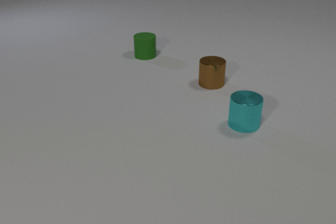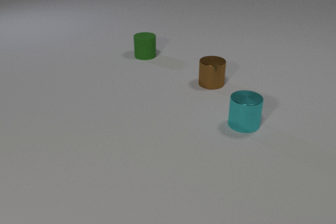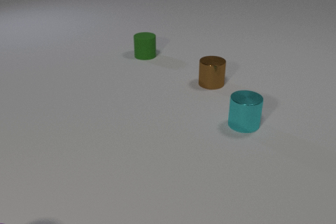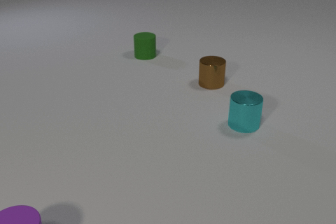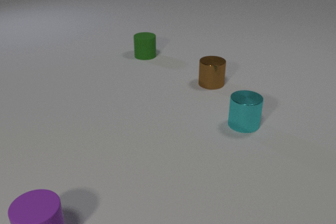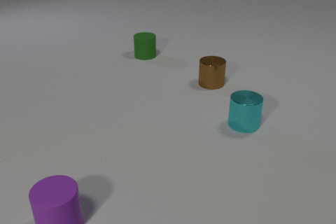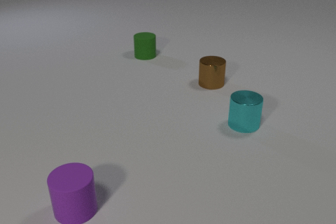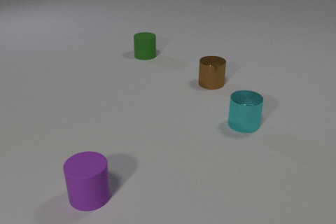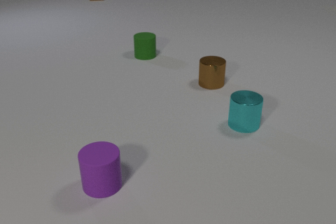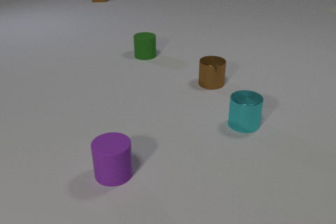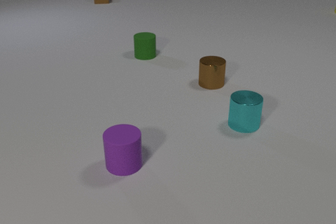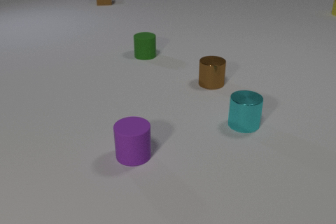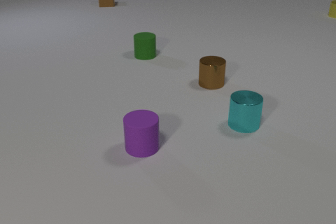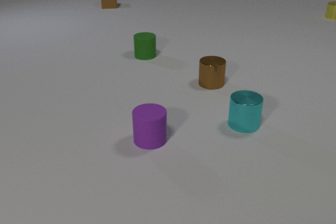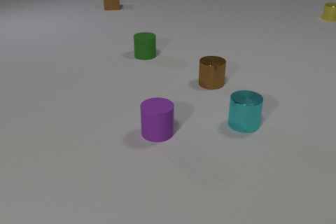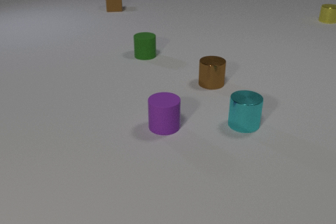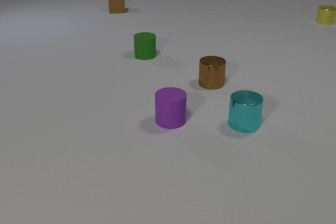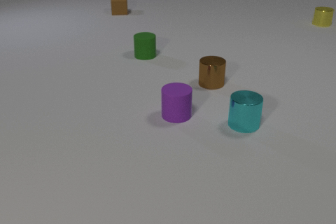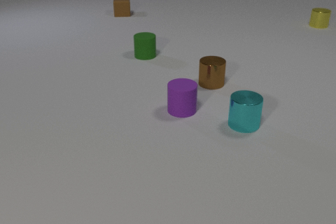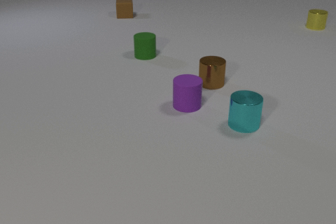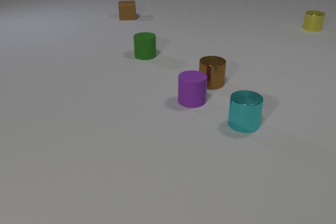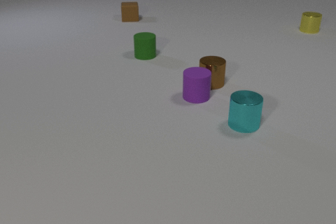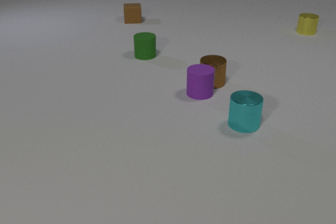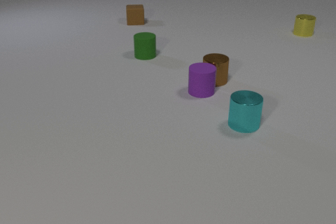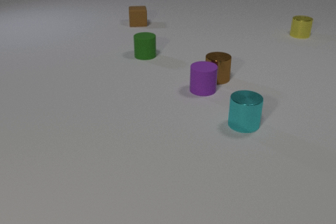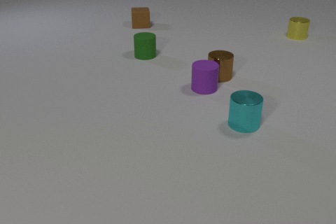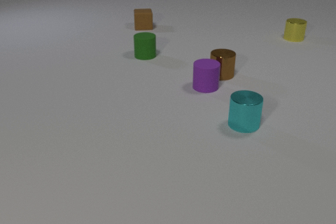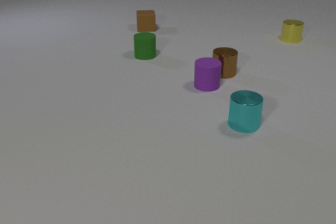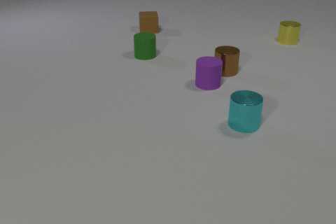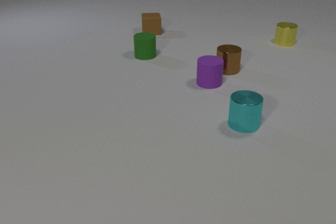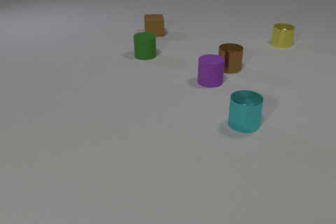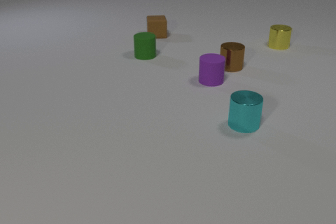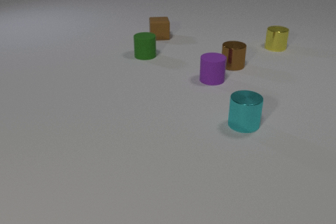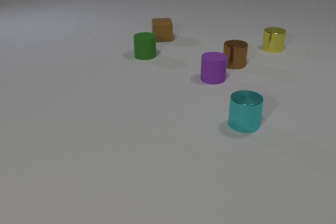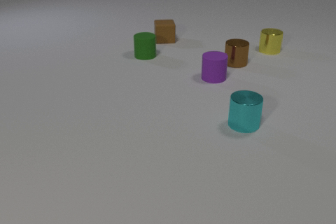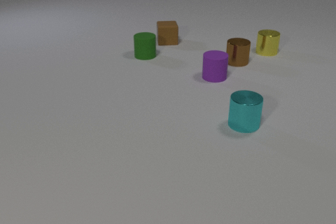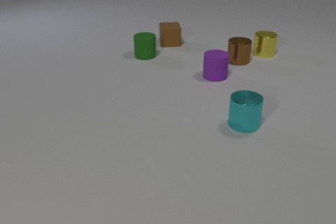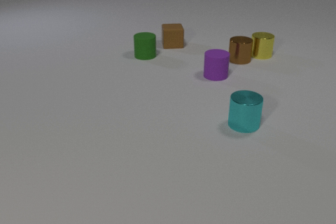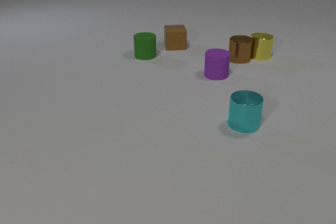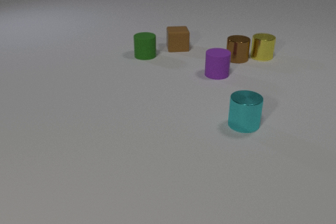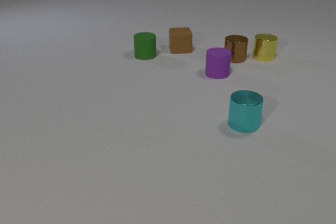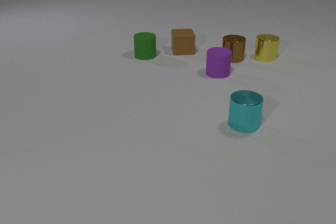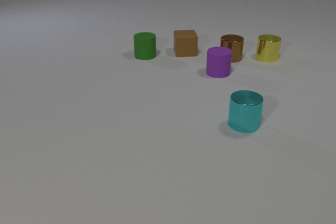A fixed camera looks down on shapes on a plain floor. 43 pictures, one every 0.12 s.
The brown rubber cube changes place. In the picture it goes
toward the camera.
The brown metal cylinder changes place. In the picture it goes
away from the camera.
0.00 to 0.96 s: The purple rubber cylinder comes in at the bottom edge, slides to the right and away from the camera. The brown rubber cube comes in at the top edge, slides toward the camera.
0.96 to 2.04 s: The purple rubber cylinder slides away from the camera and to the right. The yellow metal cylinder comes in at the right edge, slides toward the camera. The brown rubber cube slides toward the camera.
2.04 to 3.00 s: The purple rubber cylinder slides away from the camera and to the right. The brown metal cylinder slides away from the camera and to the right. The yellow metal cylinder slides toward the camera and to the left. The brown rubber cube slides toward the camera and to the right. The purple rubber cylinder and the brown metal cylinder collide.
3.00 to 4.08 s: The purple rubber cylinder slides away from the camera. The brown metal cylinder slides away from the camera and to the right. The yellow metal cylinder slides toward the camera and to the left. The brown rubber cube slides toward the camera and to the right.
4.08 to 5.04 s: The purple rubber cylinder slides away from the camera. The brown metal cylinder slides away from the camera and to the left. The yellow metal cylinder slides toward the camera. The brown rubber cube slides toward the camera and to the right. The brown metal cylinder and the yellow metal cylinder collide.
How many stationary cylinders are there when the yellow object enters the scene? 3.
What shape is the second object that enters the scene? cube.
How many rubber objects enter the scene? 2.
